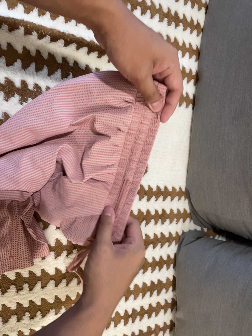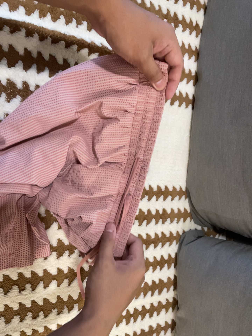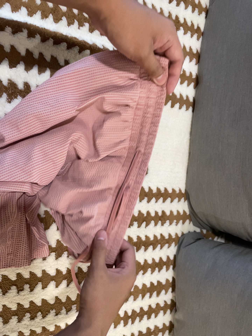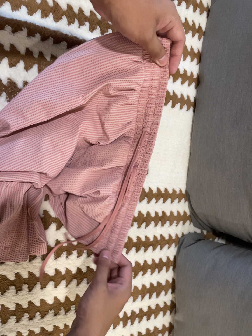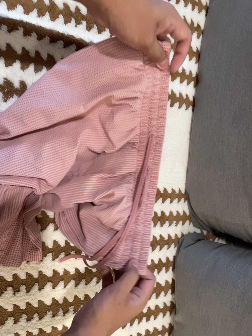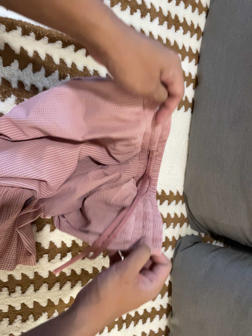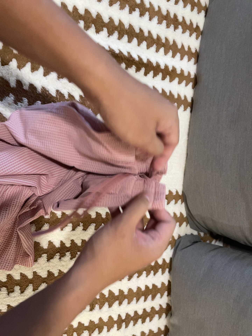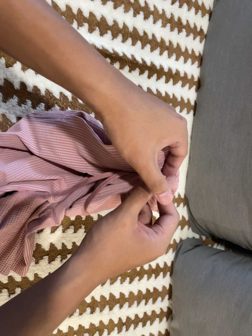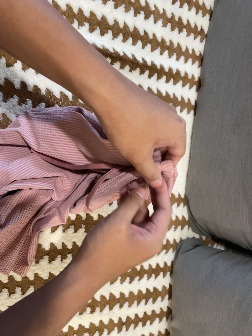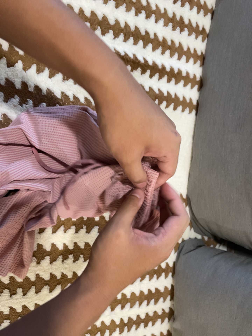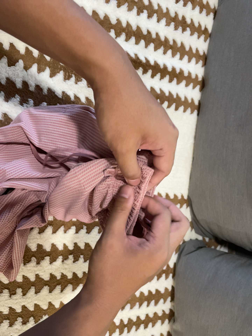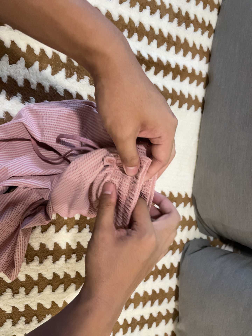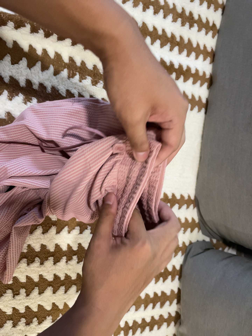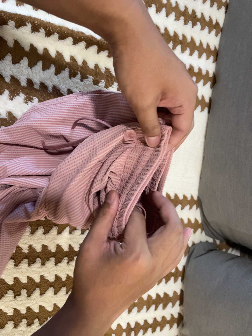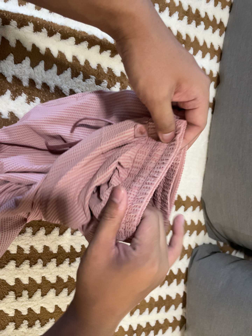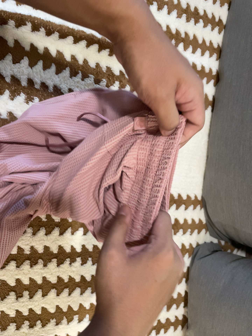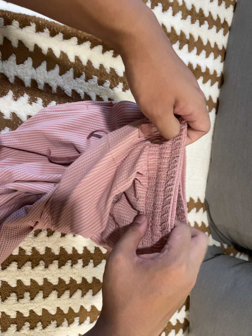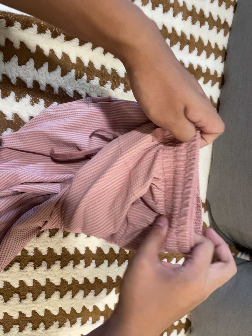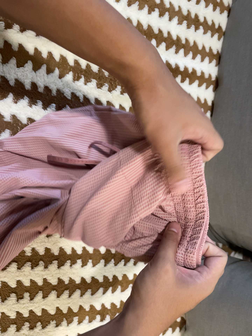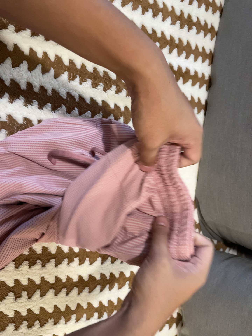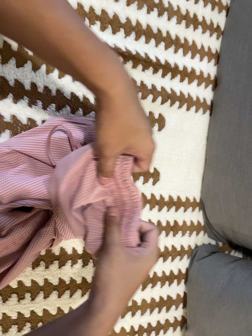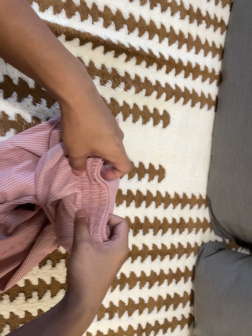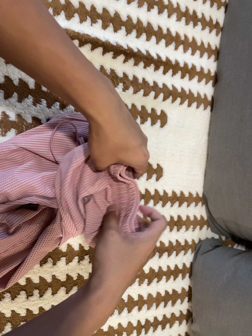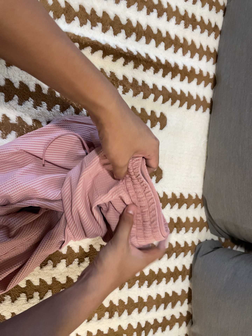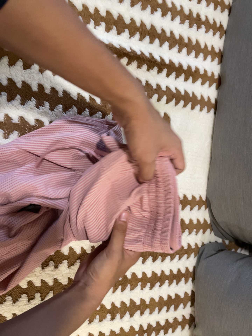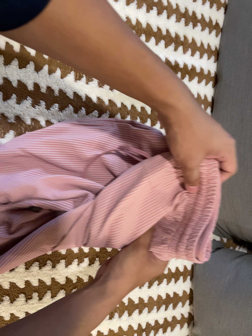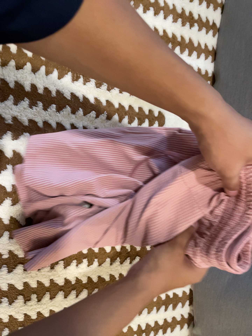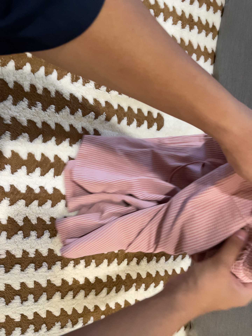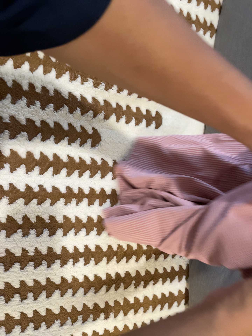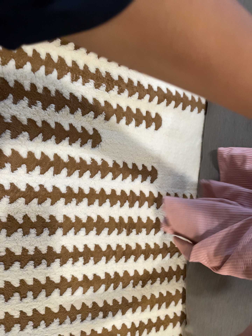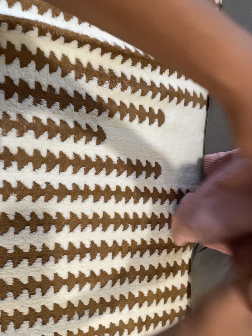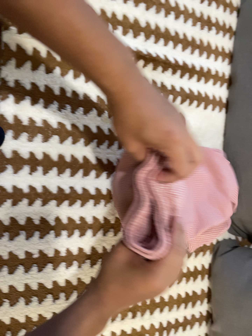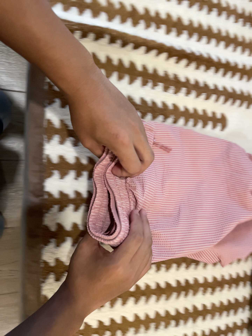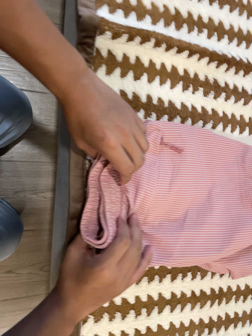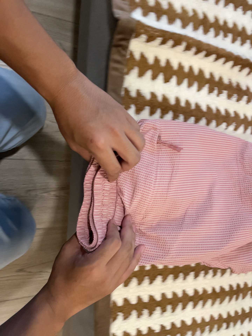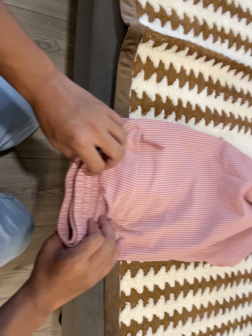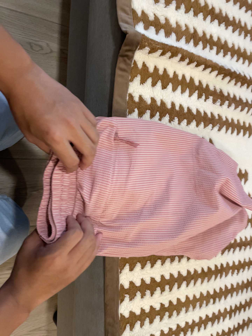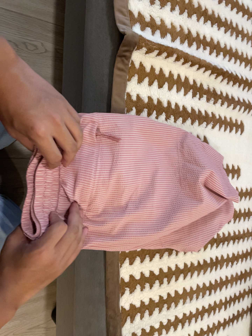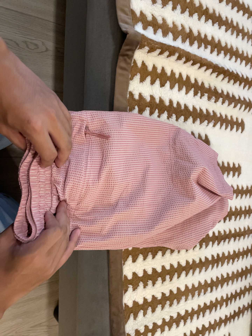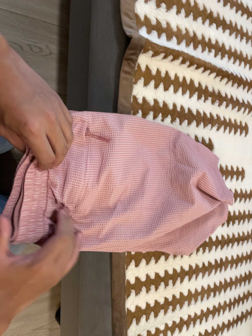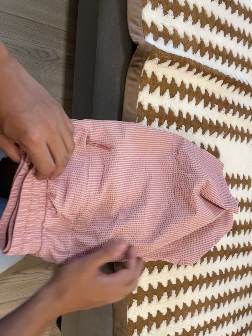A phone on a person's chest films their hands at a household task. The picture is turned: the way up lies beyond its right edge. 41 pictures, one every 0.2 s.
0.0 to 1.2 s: The camera shifts only a little, or ends up much as it began.
1.2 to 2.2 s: The camera keeps its place and its aim.
2.2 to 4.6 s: The camera shifts only a little, or ends up much as it began.
4.6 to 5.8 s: The camera keeps its place and its aim.
5.8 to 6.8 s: The camera travels to its left, about 24 cm, so close, fixed things drift to the right.
6.8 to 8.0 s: The camera travels to its left and backward, about 10 cm.
The film runs forward here.
